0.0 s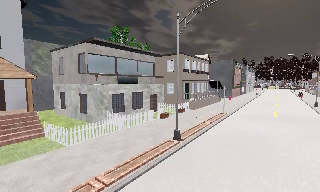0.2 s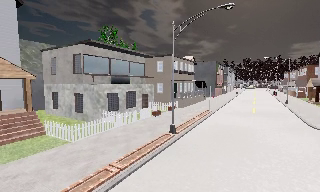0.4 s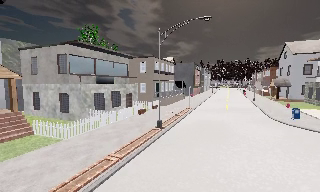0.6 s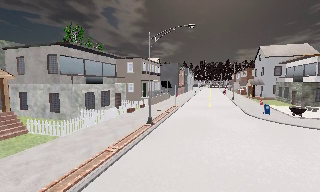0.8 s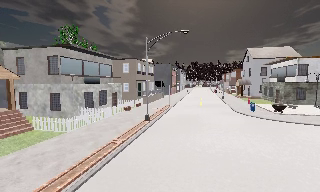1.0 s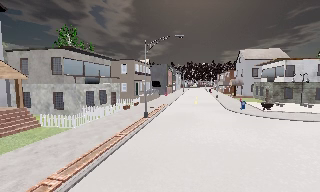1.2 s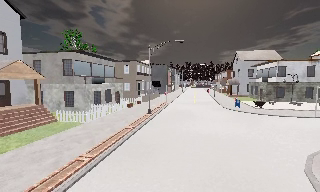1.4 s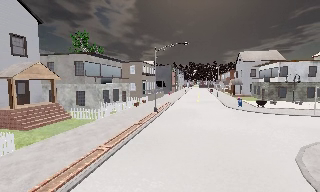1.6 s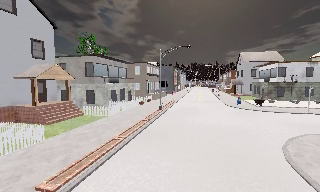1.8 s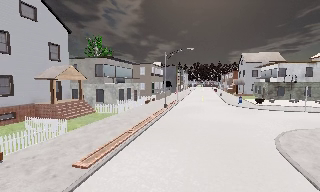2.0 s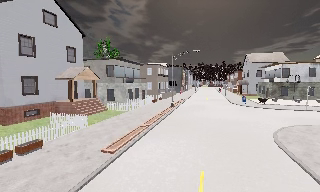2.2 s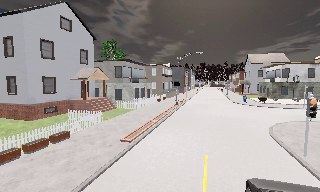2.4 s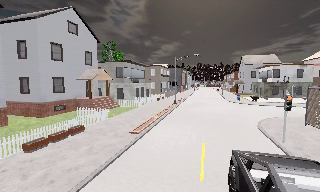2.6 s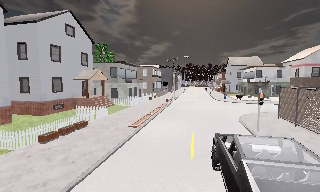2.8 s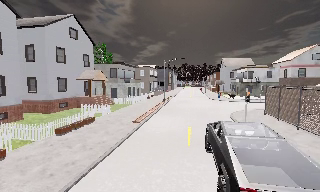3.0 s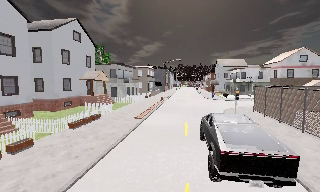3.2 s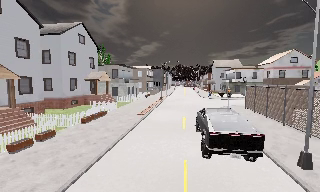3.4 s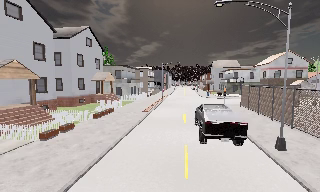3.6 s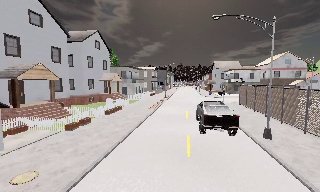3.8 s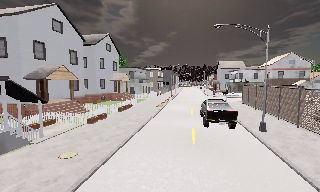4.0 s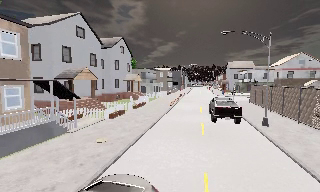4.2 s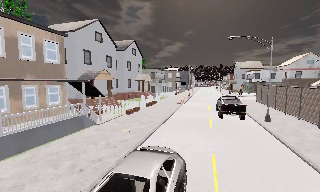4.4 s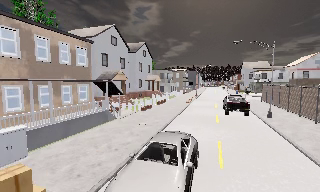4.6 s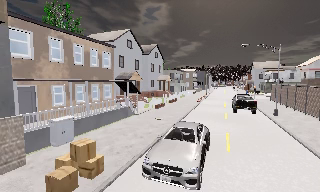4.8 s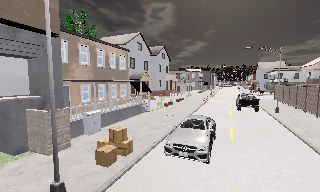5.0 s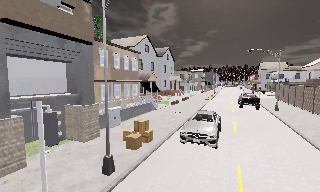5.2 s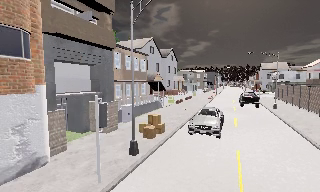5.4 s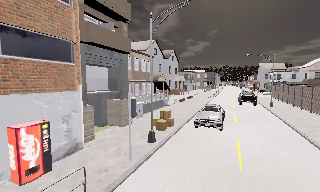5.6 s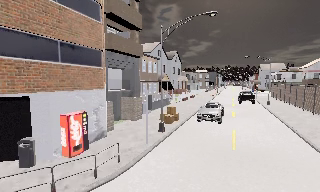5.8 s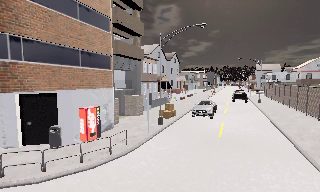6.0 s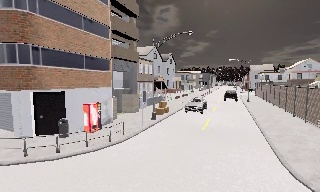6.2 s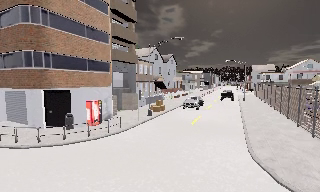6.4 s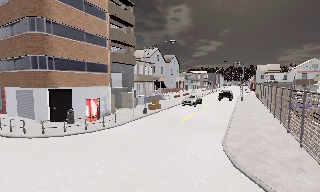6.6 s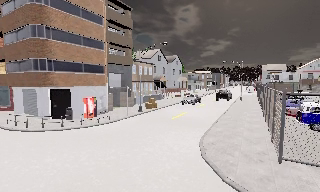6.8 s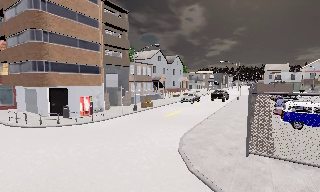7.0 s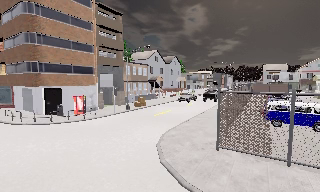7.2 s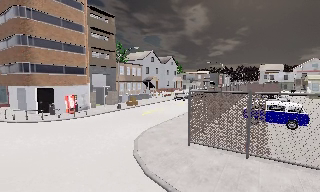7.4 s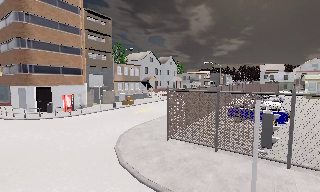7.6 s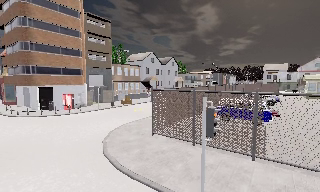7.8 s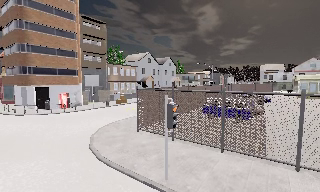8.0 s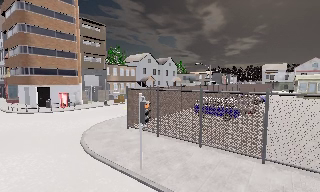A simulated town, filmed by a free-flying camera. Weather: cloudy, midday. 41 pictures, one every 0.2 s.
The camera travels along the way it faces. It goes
backward.
0.0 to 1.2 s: The camera pans to its right, which is clockwise from overhead, by about 25 degrees. It travels backward, about 8 m, so what stands in front gets smaller.
1.2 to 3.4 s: The camera travels backward, about 18 m, so what stands in front gets smaller.
3.4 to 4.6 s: The scene slides to the right, as the camera pans about 15 degrees to its left. It travels backward, about 11 m, so what stands in front gets smaller.
4.6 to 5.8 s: The camera travels backward, about 11 m, so what stands in front gets smaller.
5.8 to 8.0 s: The camera pans to its left, which is counterclockwise from overhead, by about 15 degrees. It travels to its right and backward, about 17 m, so close, fixed things drift to the left.
The film runs backward here.
